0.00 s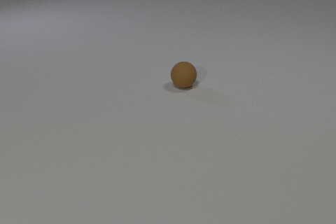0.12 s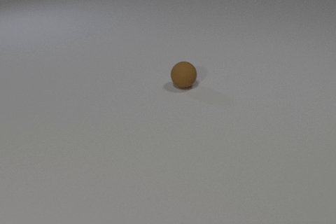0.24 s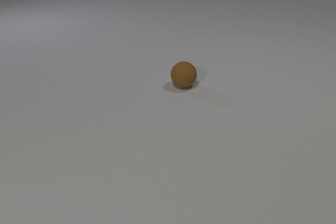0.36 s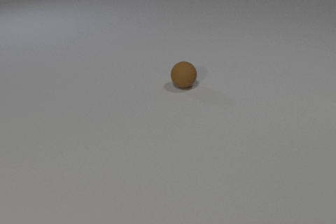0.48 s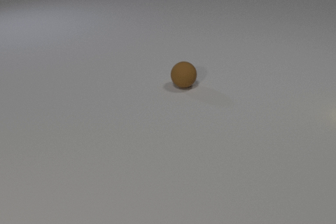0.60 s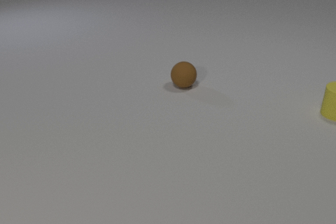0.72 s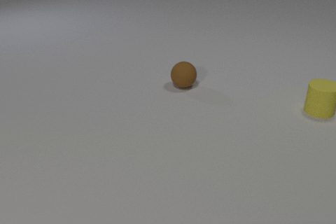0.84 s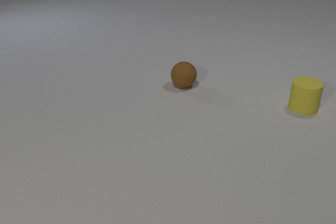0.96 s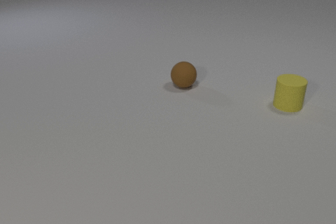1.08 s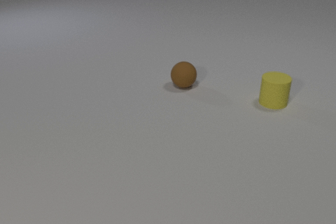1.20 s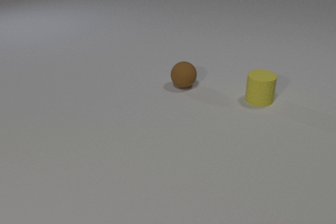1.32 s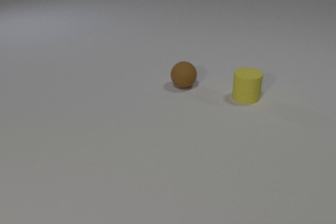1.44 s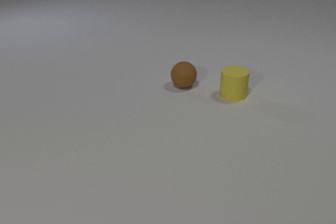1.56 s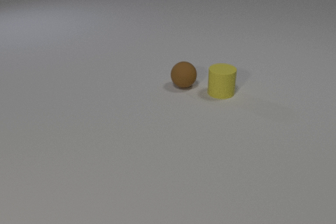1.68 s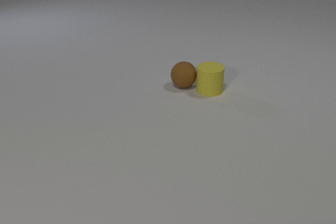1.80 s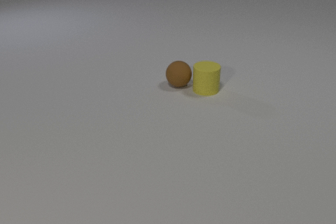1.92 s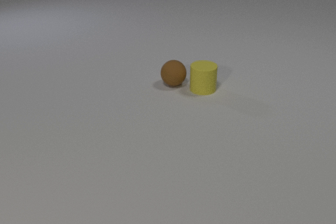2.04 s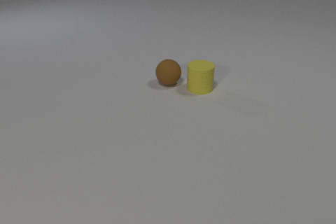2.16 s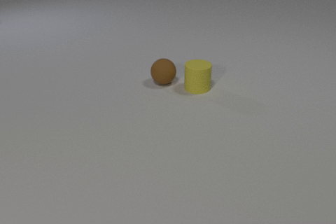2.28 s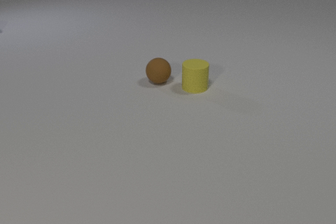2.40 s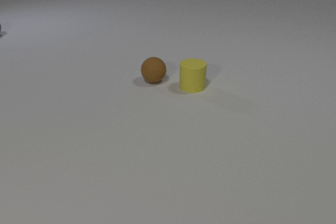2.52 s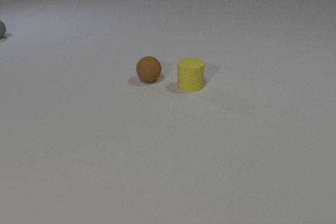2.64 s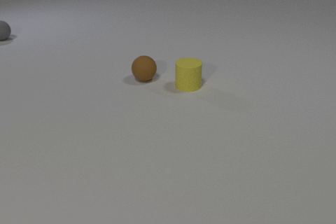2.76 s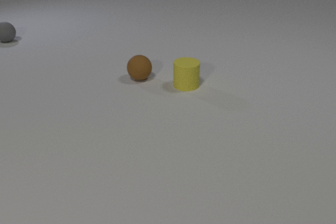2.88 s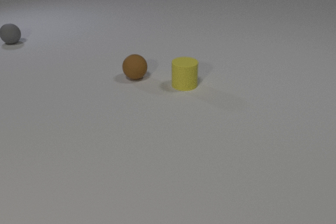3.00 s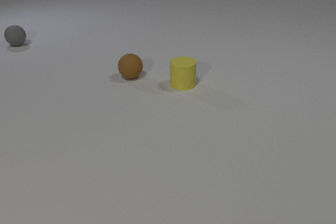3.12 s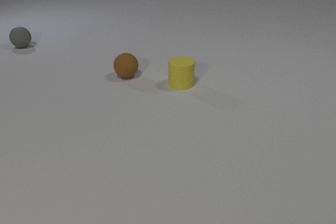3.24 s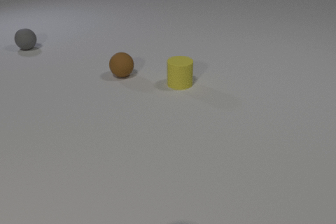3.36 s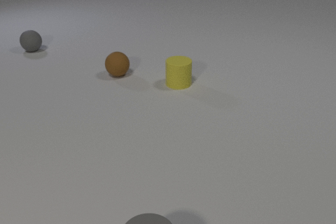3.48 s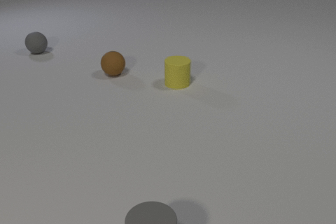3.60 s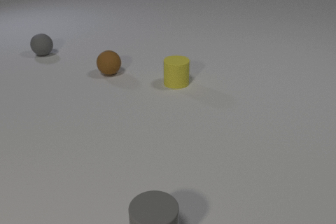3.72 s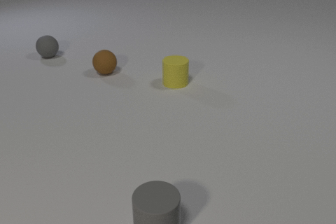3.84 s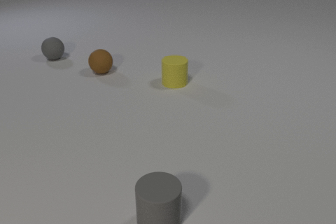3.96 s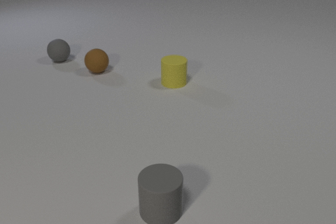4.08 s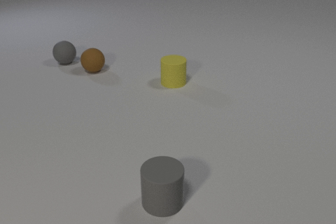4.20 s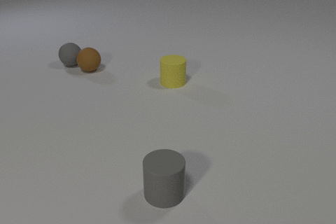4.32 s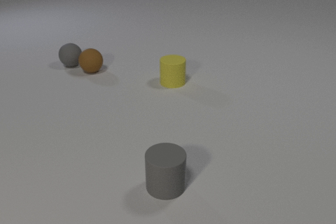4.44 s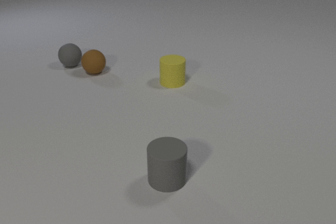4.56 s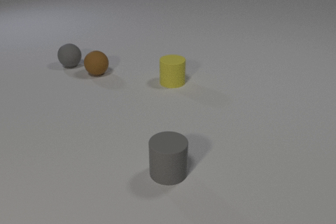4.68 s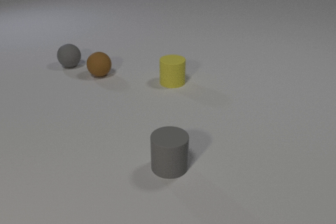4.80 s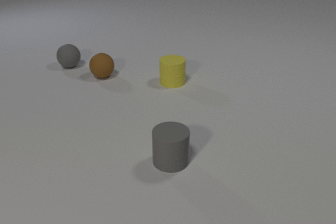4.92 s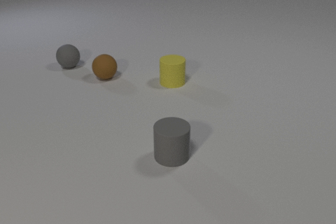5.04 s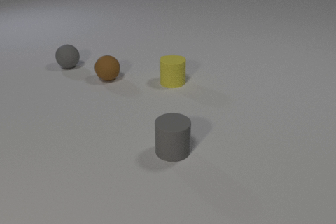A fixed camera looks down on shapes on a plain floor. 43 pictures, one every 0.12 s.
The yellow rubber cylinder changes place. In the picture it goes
to the left.
The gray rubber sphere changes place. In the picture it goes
toward the camera.
0.00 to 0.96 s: The yellow rubber cylinder comes in at the right edge, slides to the left.
0.96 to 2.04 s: The yellow rubber cylinder slides to the left. The brown rubber sphere rolls to the left. The yellow rubber cylinder and the brown rubber sphere collide.
2.04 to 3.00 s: The yellow rubber cylinder slides to the left and away from the camera. The brown rubber sphere rolls to the left and away from the camera. The gray rubber sphere comes in at the left edge, rolls toward the camera and to the right.
3.00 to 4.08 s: The yellow rubber cylinder slides to the left. The brown rubber sphere rolls to the left and away from the camera. The gray rubber sphere rolls toward the camera and to the right. The gray rubber cylinder comes in at the bottom edge, slides away from the camera.
4.08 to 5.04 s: The brown rubber sphere rolls toward the camera and to the right. The gray rubber sphere rolls toward the camera. The gray rubber cylinder slides away from the camera. The brown rubber sphere and the gray rubber sphere collide.
What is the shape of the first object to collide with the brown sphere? cylinder.
What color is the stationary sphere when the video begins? brown.
How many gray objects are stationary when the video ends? 0.
